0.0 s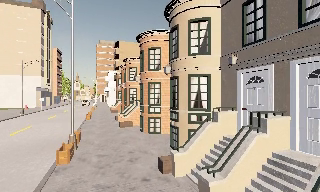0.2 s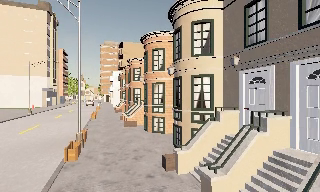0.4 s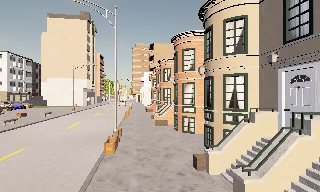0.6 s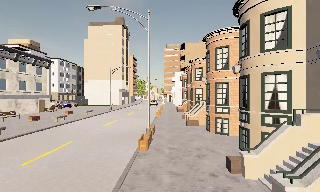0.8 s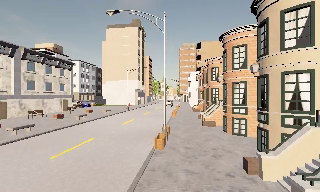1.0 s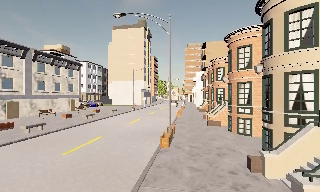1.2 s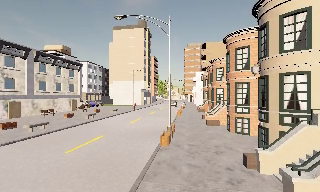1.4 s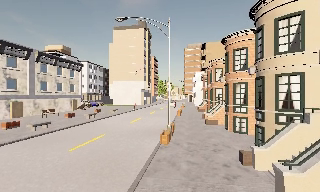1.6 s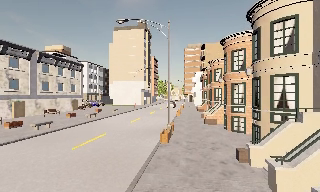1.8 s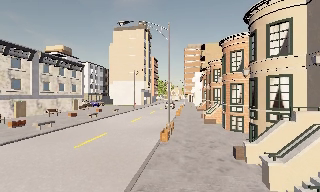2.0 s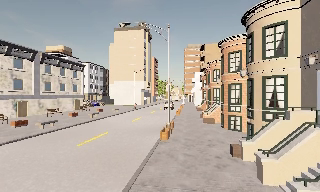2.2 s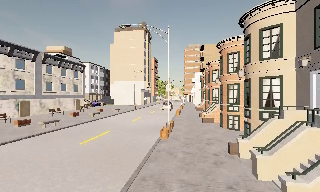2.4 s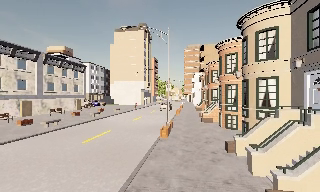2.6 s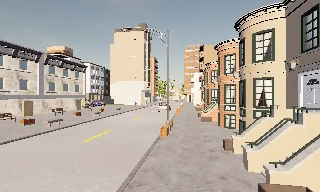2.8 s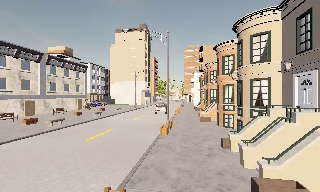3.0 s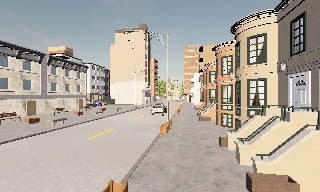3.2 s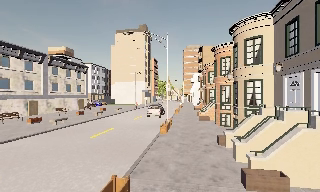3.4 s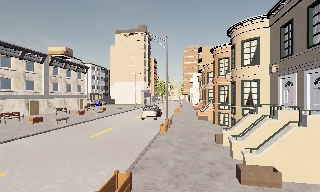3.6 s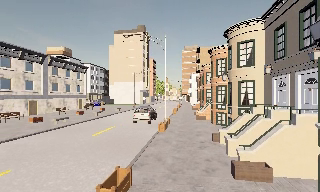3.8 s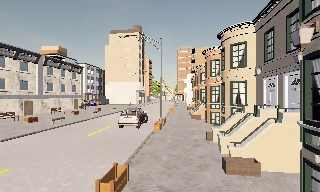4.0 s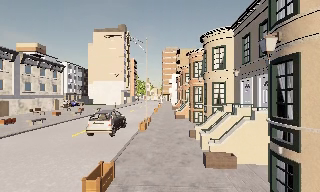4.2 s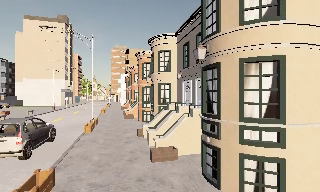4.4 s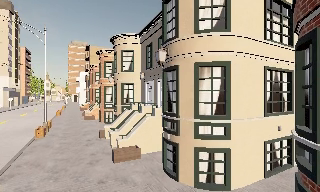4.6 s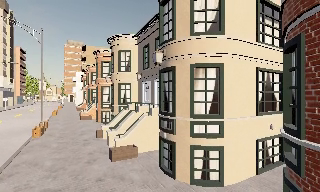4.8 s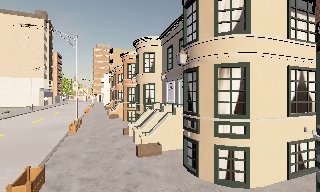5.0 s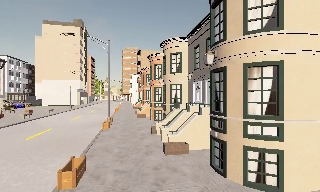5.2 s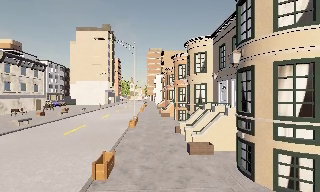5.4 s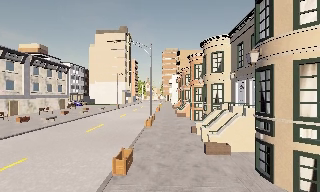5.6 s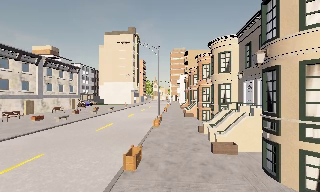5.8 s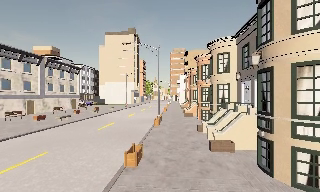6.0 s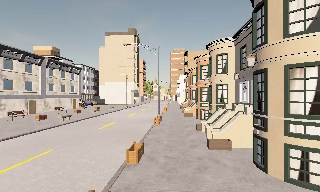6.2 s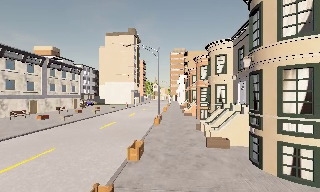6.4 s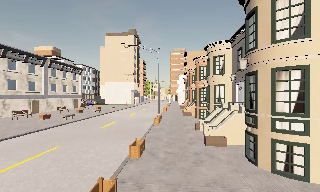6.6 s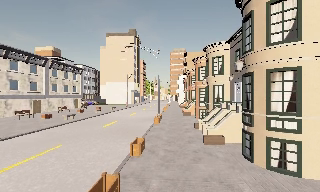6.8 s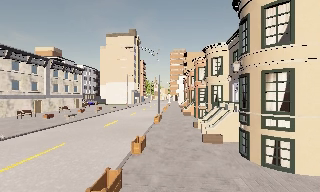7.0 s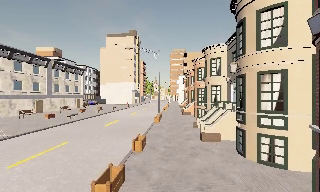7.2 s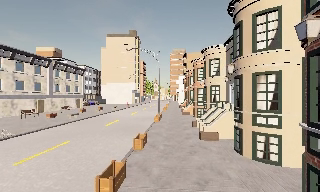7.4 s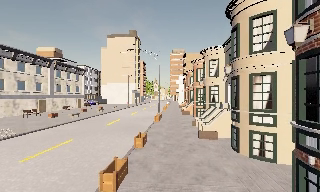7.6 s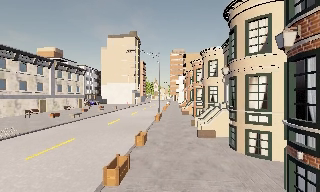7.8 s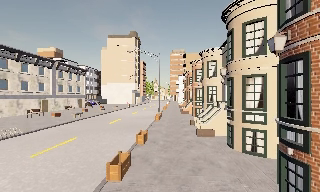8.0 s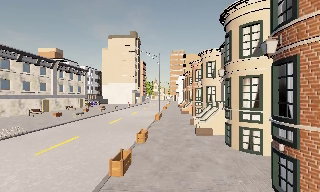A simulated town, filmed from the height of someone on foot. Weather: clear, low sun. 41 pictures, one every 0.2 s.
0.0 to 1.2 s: The scene slides to the right, as the camera pans about 30 degrees to its left. It travels backward, about 1 m.
1.2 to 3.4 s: The camera travels backward, about 3 m, so what stands in front gets smaller.
3.4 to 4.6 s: The camera swings to its right by about 40 degrees, and the scene slides to the left. It travels backward, about 1.5 m.
4.6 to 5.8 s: The camera pans to its left, which is counterclockwise from overhead, by about 35 degrees. It travels backward, about 1.5 m.
5.8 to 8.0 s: The camera travels backward, about 3 m, so what stands in front gets smaller.
The film runs backward here.
